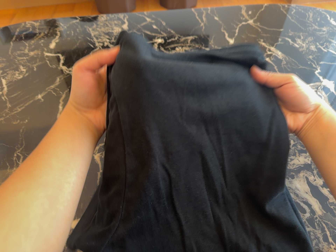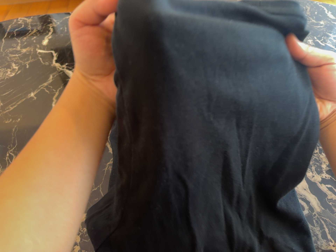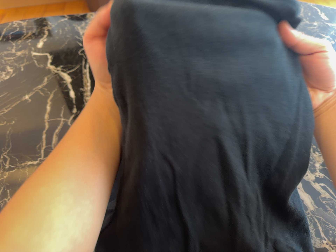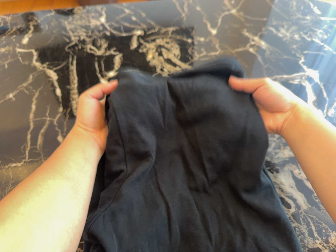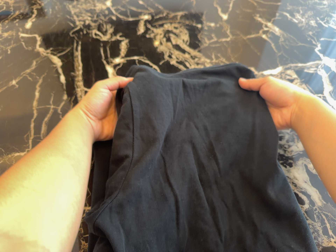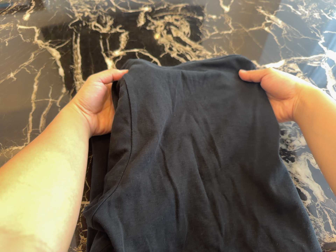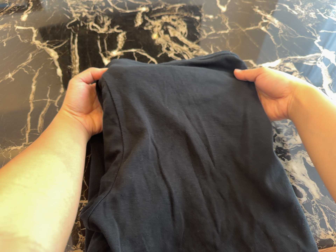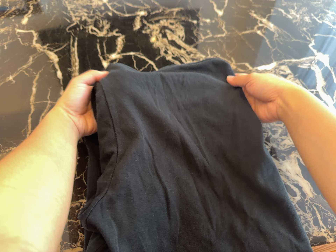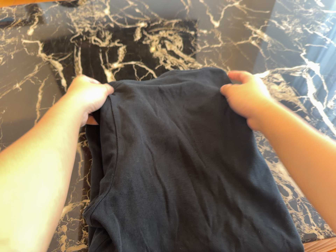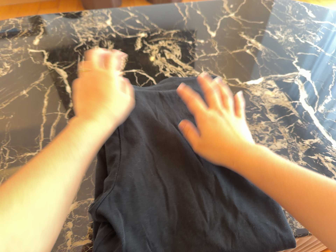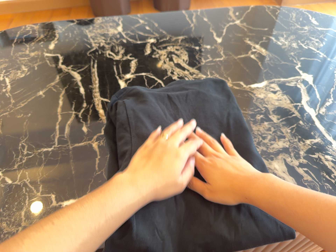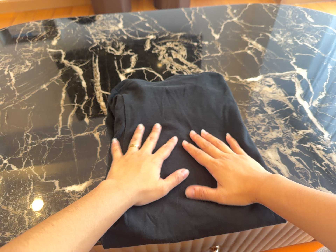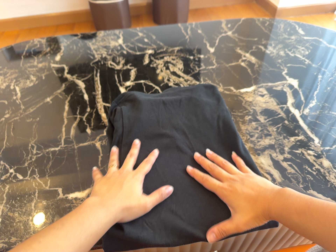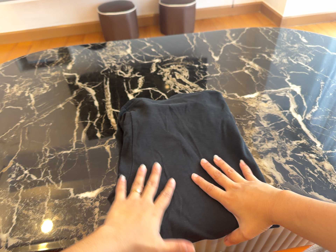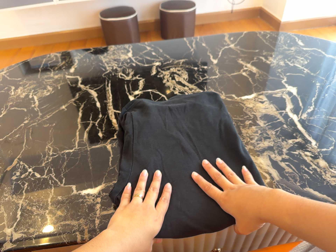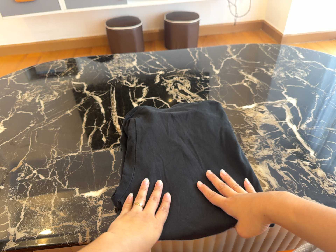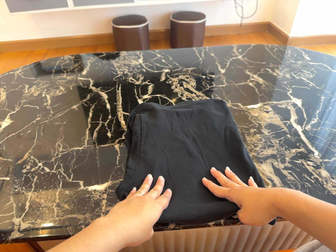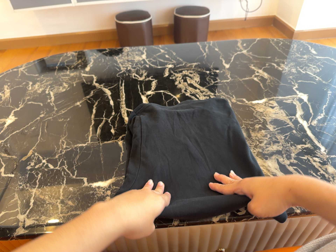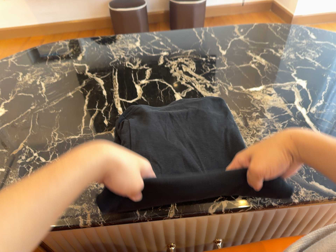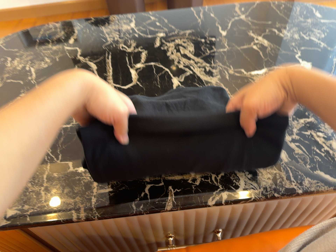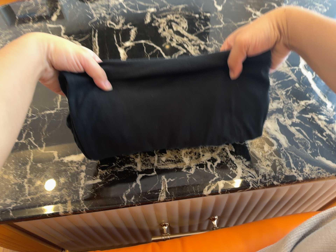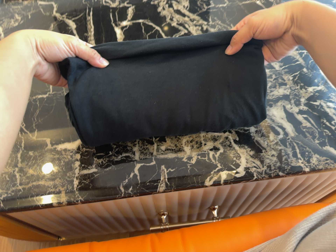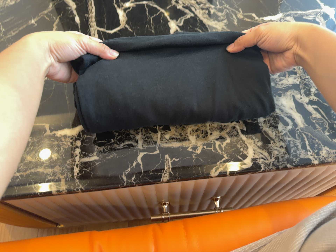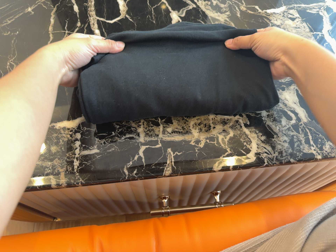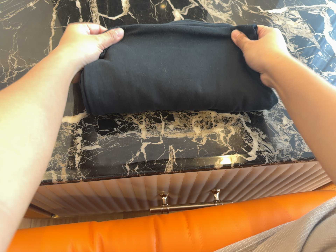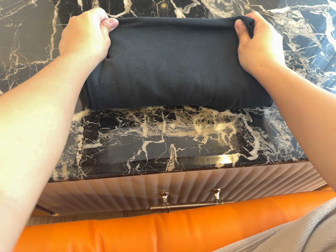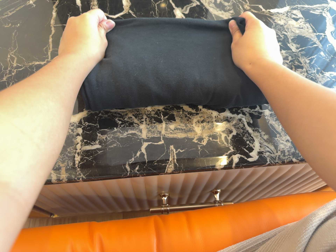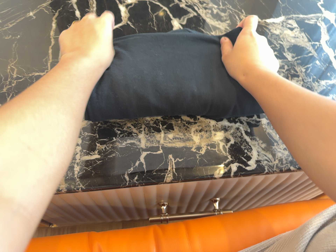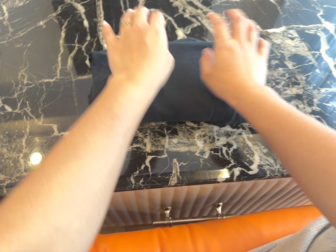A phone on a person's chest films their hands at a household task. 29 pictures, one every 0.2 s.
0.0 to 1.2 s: The camera shifts only a little, or ends up much as it began.
1.2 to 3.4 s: The camera travels backward and toward the bottom of its view, about 20 cm, so what stands in front gets smaller. Its aim tips toward the top of its view by about 15 degrees.
3.4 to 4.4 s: The camera travels forward, about 12 cm, so what stands in front looms larger. Its aim tips toward the bottom of its view by about 15 degrees, and the scene shifts upward.
4.4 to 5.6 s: The camera shifts only a little, or ends up much as it began.
The film runs forward here.
